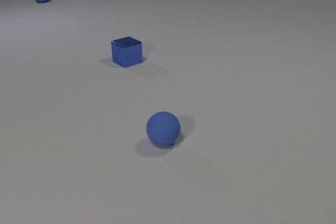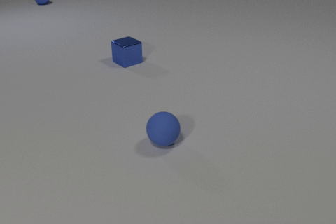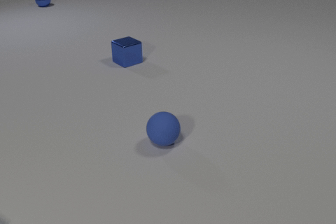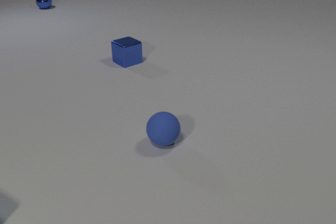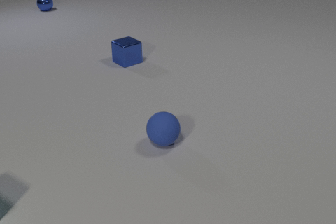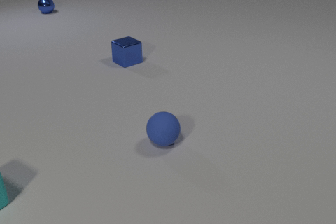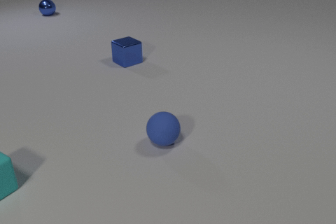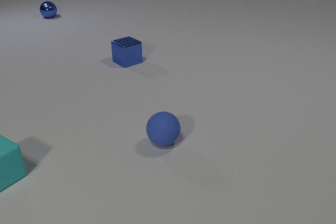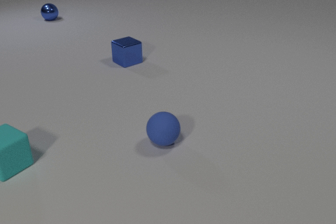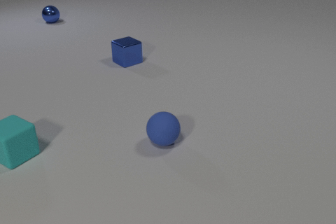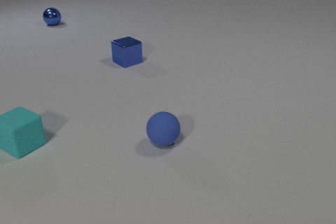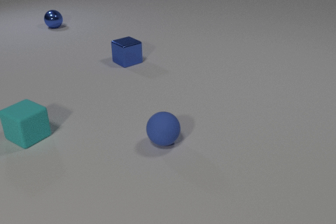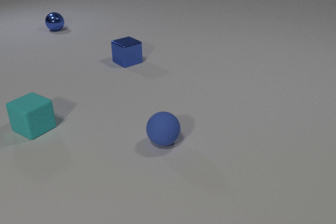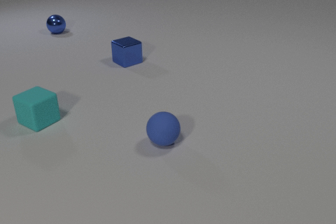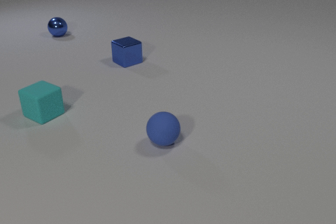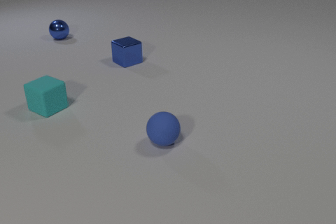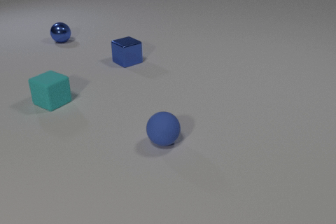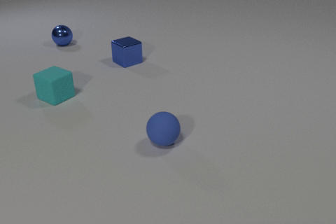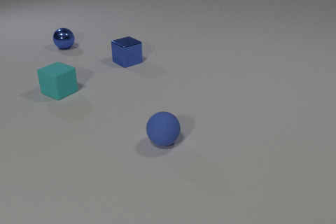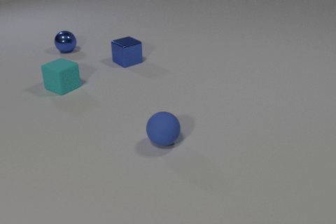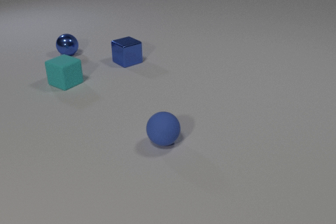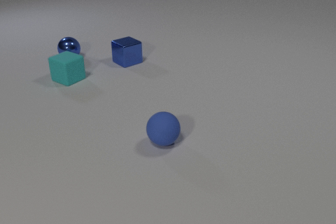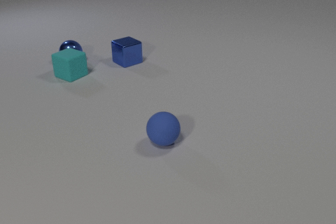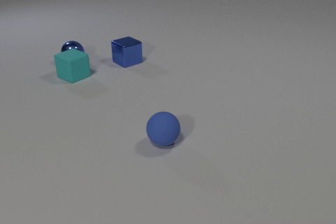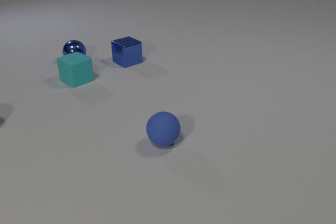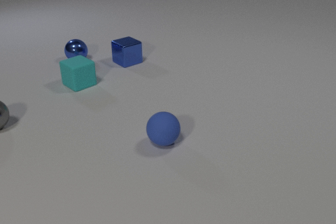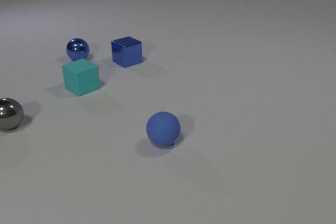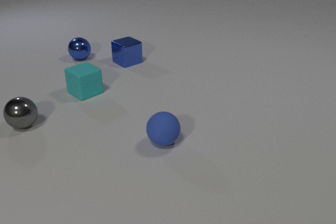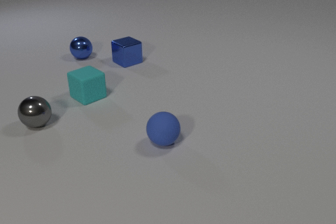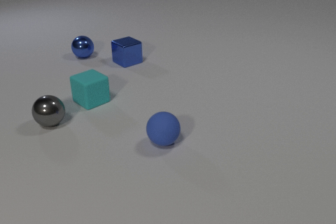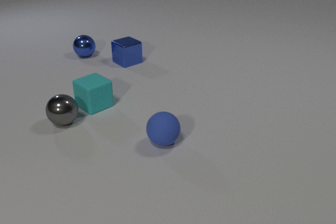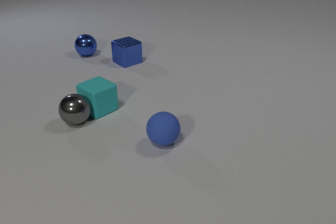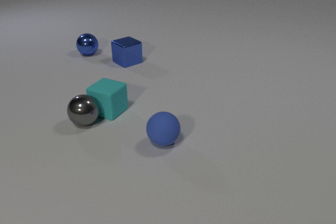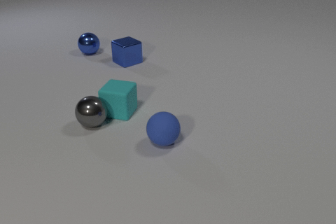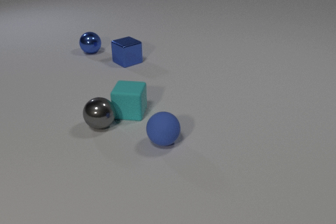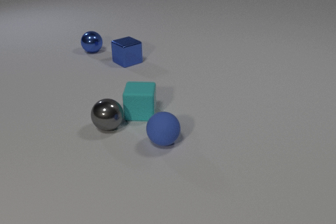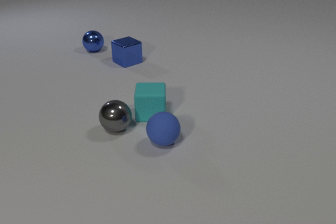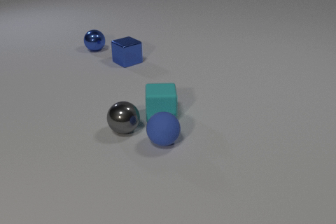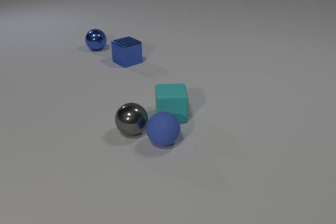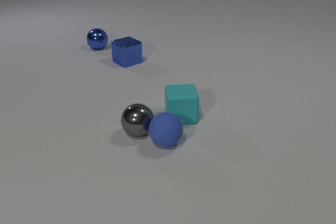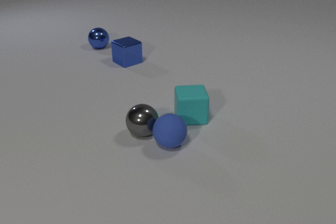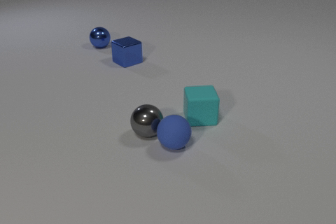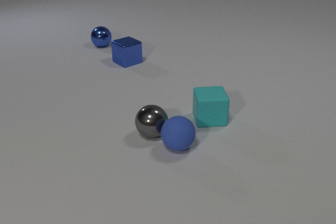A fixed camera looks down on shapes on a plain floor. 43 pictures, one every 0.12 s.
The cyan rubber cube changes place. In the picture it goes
to the right.
0.00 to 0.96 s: The cyan rubber cube comes in at the left edge, slides away from the camera and to the right. The blue metal sphere rolls toward the camera.
0.96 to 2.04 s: The cyan rubber cube slides away from the camera and to the right. The blue metal sphere rolls toward the camera.
2.04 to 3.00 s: The cyan rubber cube slides away from the camera and to the right. The blue metal sphere rolls toward the camera. The gray metal sphere comes in at the left edge. The cyan rubber cube and the blue metal sphere collide.
3.00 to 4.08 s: The cyan rubber cube slides toward the camera and to the right, spins so that its near face slides to the right, counterclockwise seen from above. The blue metal sphere rolls away from the camera and to the right. The gray metal sphere rolls to the right. The cyan rubber cube and the gray metal sphere collide.
4.08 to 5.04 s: The cyan rubber cube slides to the right. The blue metal sphere rolls away from the camera and to the right. The gray metal sphere rolls to the right and toward the camera. The blue rubber sphere rolls to the right and toward the camera. The gray metal sphere and the blue rubber sphere collide.
Are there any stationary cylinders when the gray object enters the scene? no.
What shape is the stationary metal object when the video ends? cube.
What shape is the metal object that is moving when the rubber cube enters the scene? sphere.
